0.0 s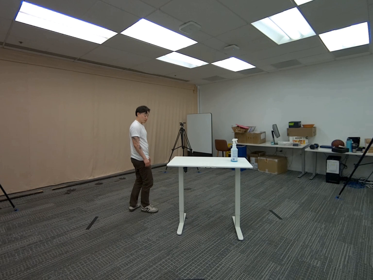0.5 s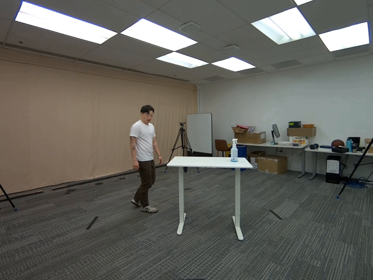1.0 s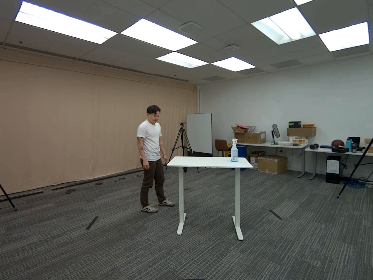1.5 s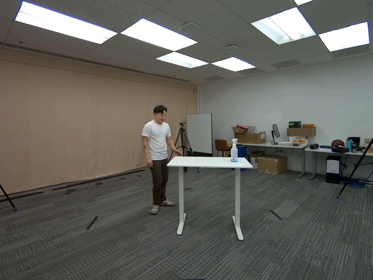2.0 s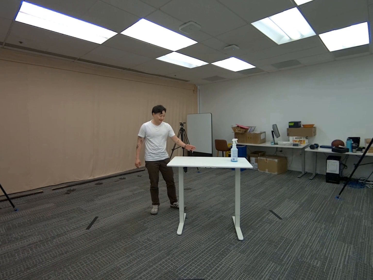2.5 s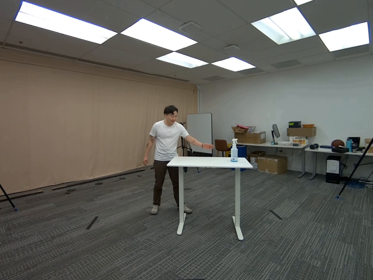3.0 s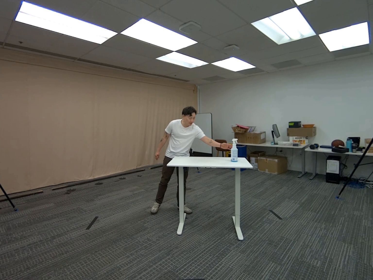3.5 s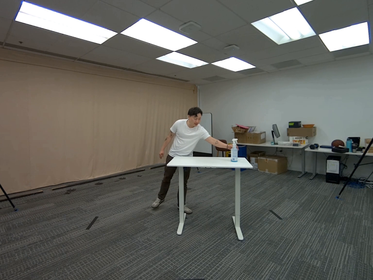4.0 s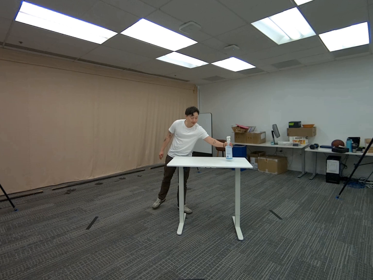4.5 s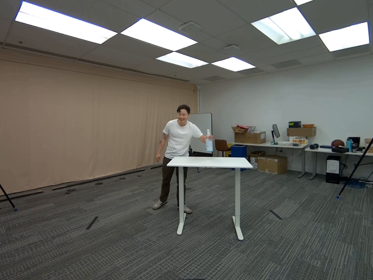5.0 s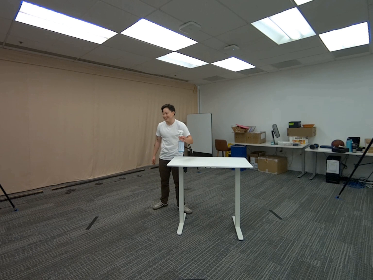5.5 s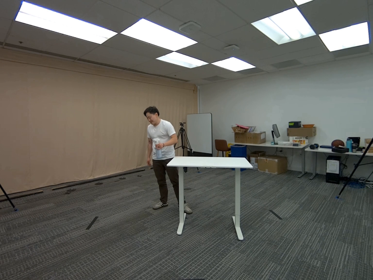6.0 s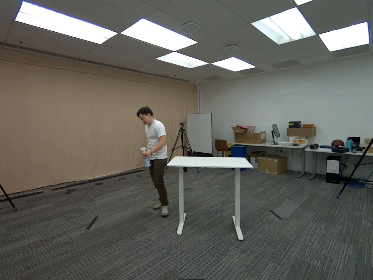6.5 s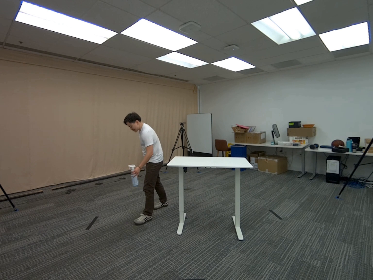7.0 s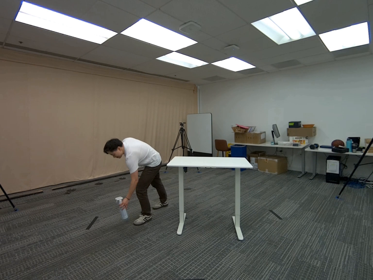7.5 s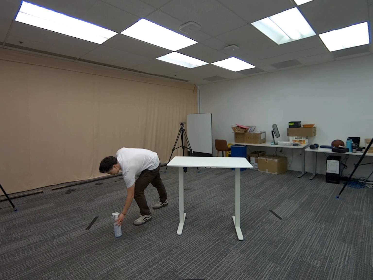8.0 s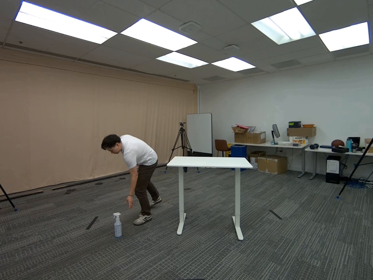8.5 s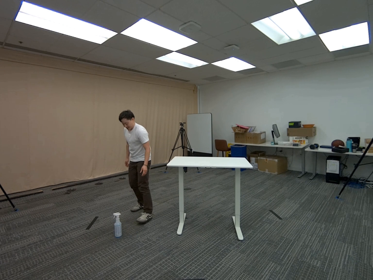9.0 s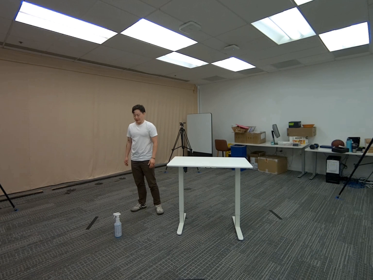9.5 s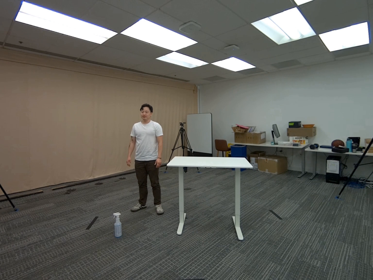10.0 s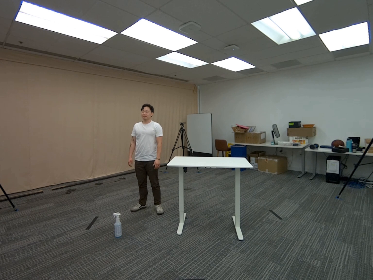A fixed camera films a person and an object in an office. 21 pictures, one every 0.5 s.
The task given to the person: Walk to the spray bottle on the white desk, pick up the spray bottle with your left hand and place it on the ground.
